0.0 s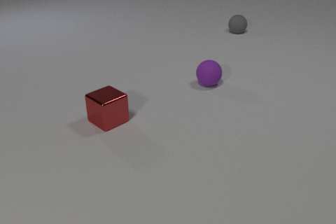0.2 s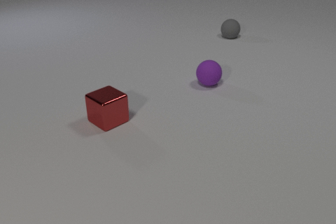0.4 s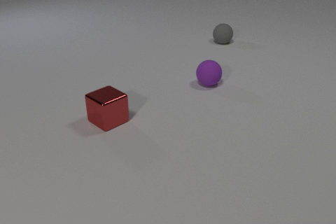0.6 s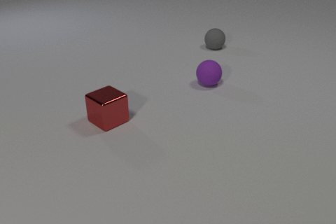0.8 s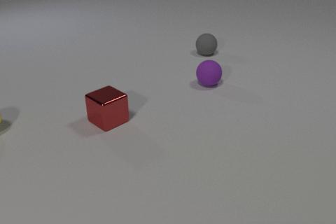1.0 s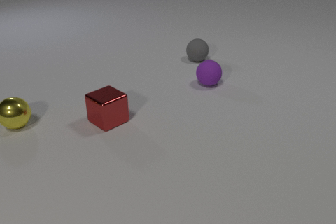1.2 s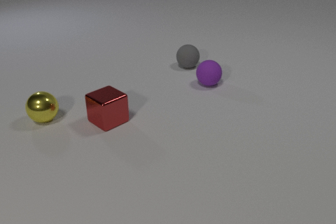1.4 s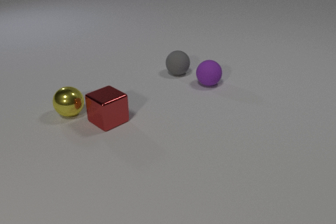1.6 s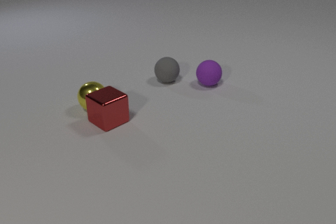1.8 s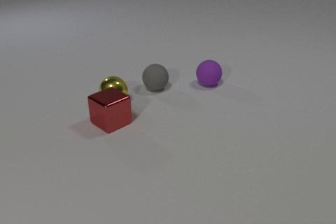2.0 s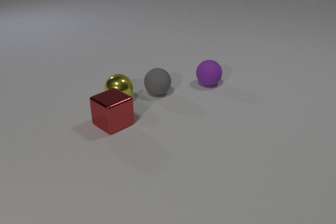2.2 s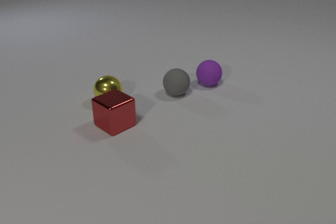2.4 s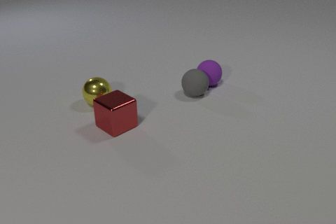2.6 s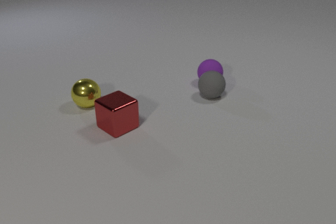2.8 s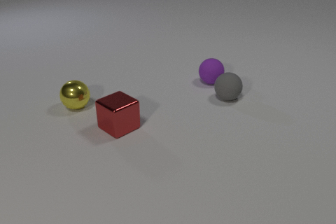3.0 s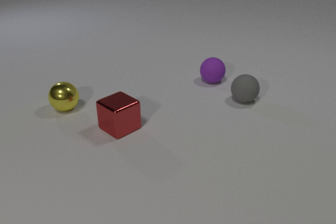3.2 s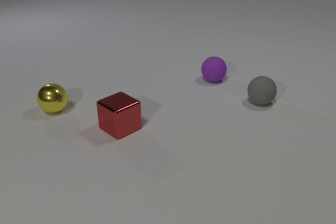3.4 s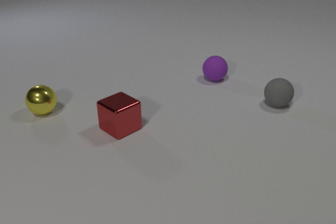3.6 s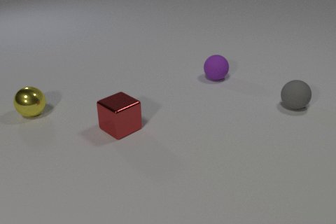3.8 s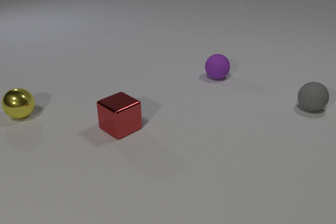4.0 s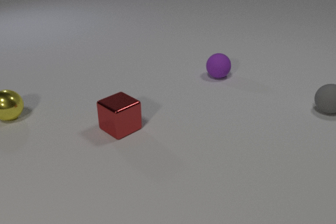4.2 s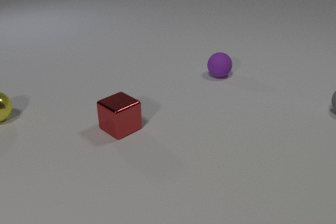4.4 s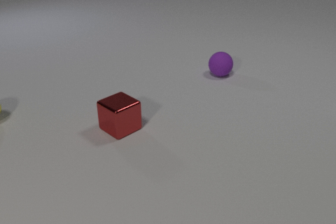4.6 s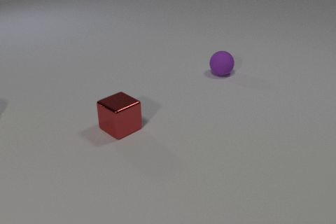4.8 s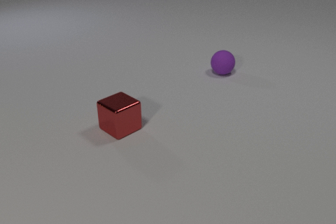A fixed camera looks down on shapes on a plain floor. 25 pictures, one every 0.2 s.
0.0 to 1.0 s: The yellow metal sphere comes in at the left edge, rolls to the right. The gray rubber sphere rolls toward the camera and to the left.
1.0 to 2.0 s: The yellow metal sphere rolls to the right. The gray rubber sphere rolls toward the camera and to the left. The red metal cube slides toward the camera. The yellow metal sphere and the red metal cube collide. The yellow metal sphere and the gray rubber sphere collide.
2.0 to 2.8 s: The yellow metal sphere rolls to the left. The gray rubber sphere rolls to the right. The red metal cube slides toward the camera. The gray rubber sphere and the purple rubber sphere collide.
2.8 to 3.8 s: The yellow metal sphere rolls to the left. The gray rubber sphere rolls to the right. The purple rubber sphere rolls away from the camera and to the right.
3.8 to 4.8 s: The yellow metal sphere rolls to the left, leaves at the left edge. The gray rubber sphere rolls to the right, leaves at the right edge. The purple rubber sphere rolls away from the camera and to the right.
Are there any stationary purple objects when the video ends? no.
How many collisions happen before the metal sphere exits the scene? 3.
How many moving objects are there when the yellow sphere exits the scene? 1.
